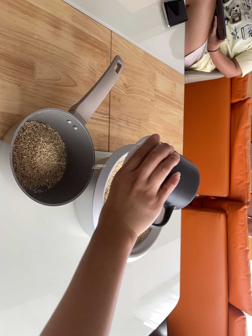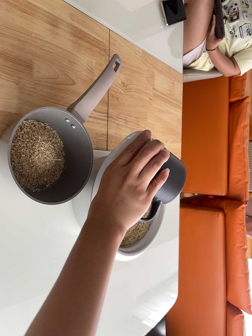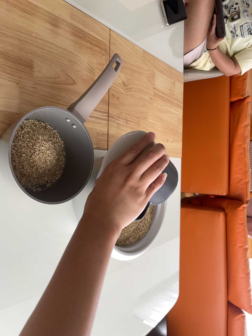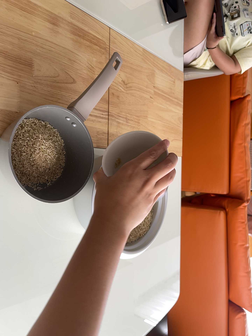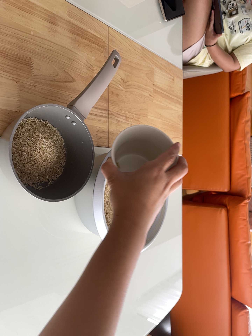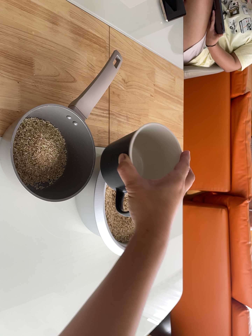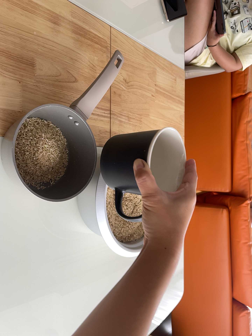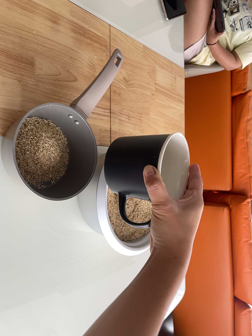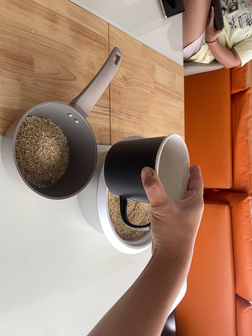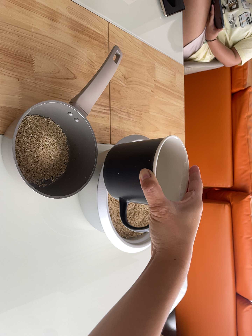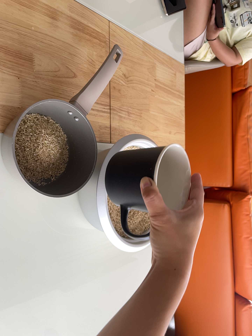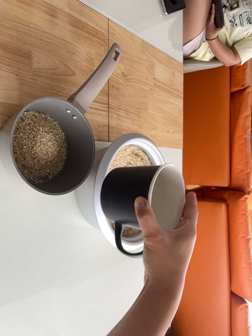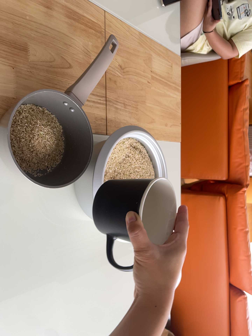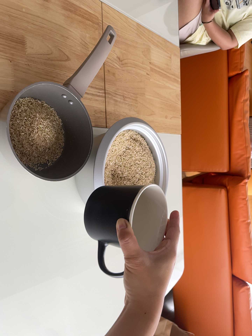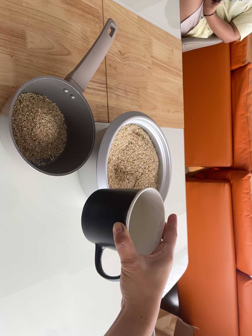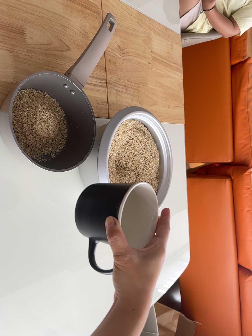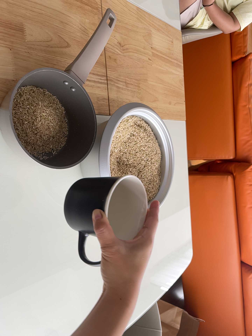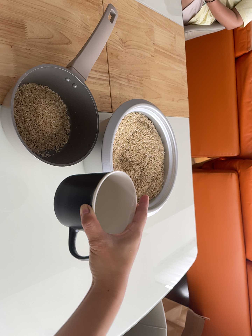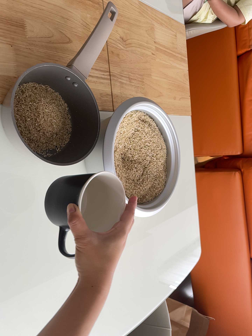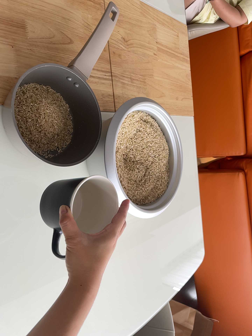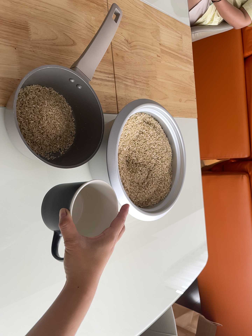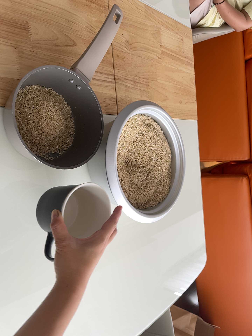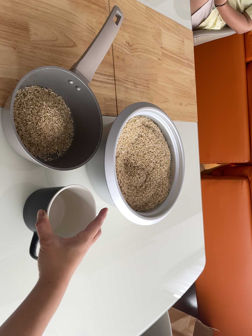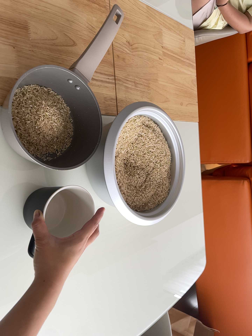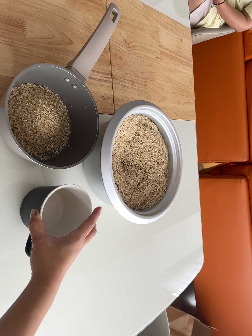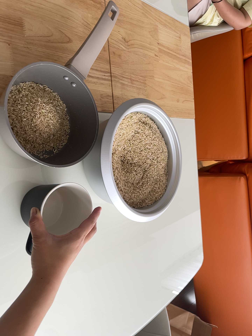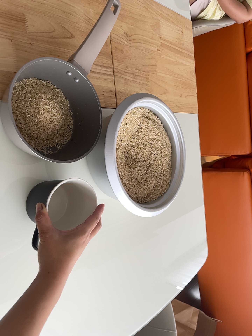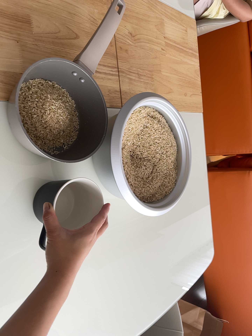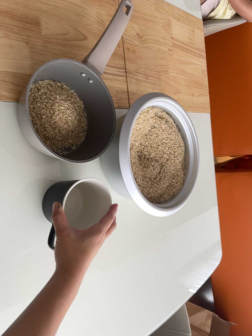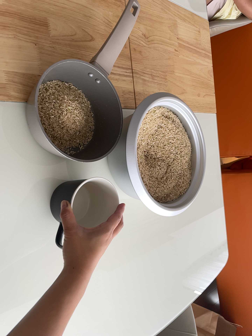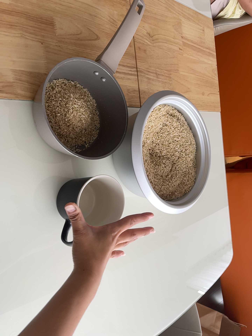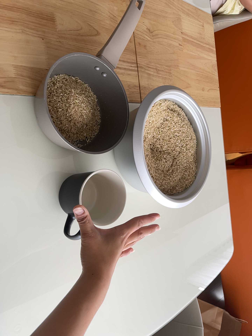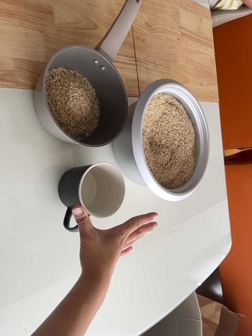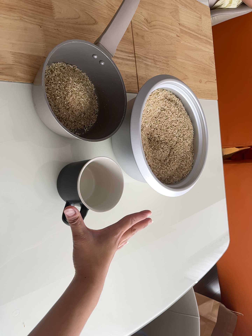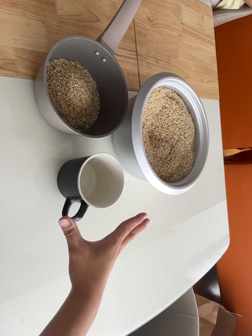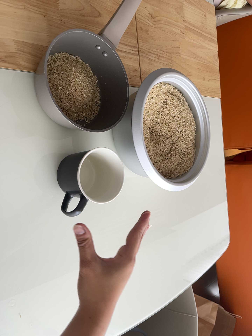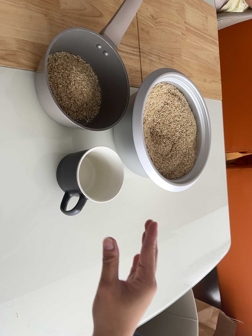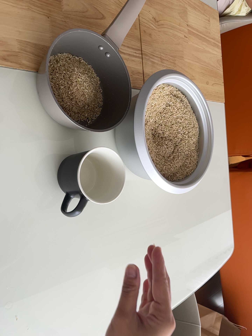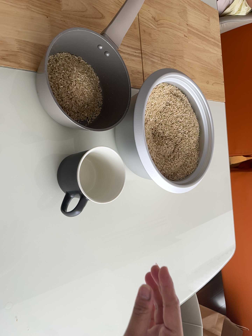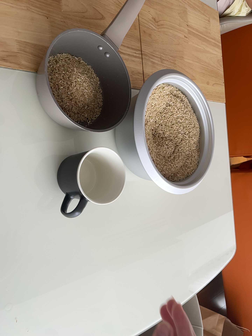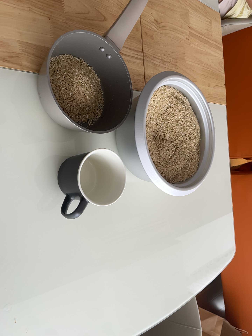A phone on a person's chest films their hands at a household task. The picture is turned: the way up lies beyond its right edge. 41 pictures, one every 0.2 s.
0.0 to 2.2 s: The camera shifts only a little, or ends up much as it began.
2.2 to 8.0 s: The camera travels toward the bottom of its view, about 10 cm, so close, fixed things drift upward.
The film runs forward here.
